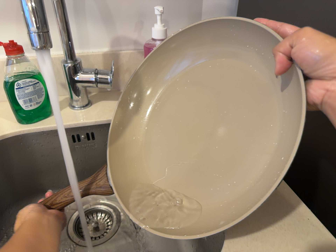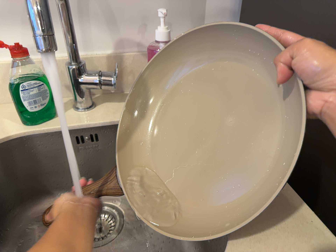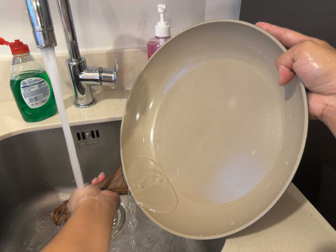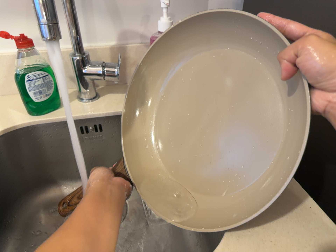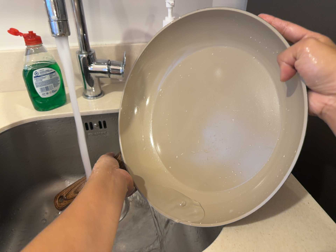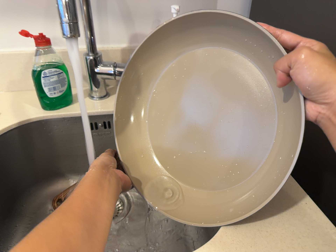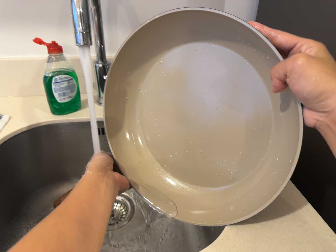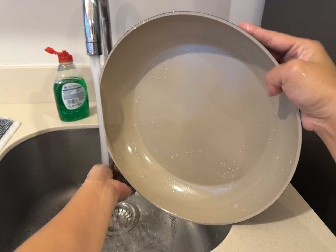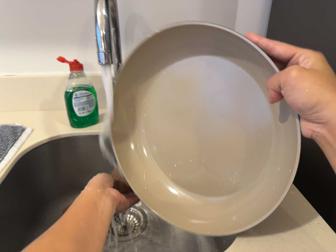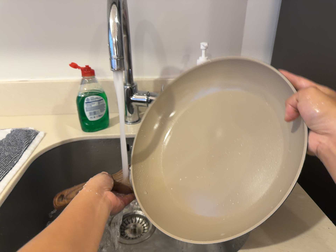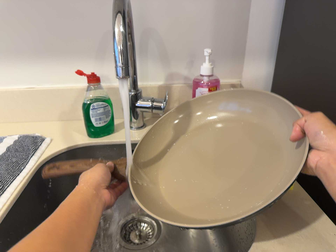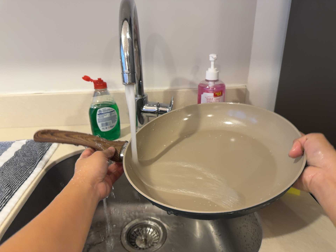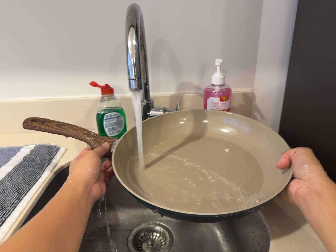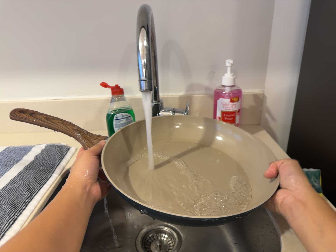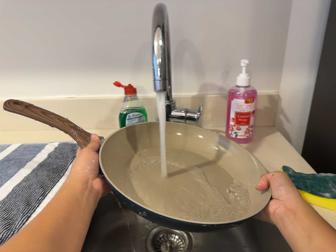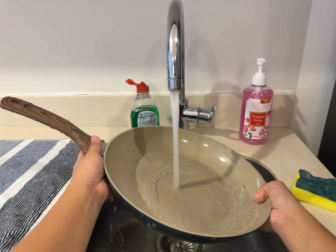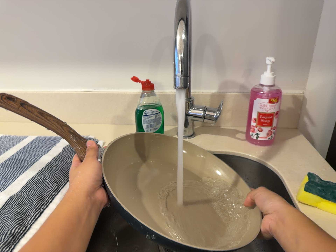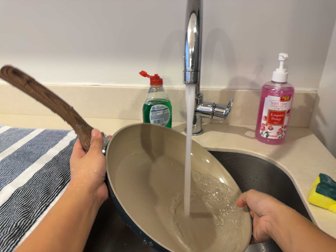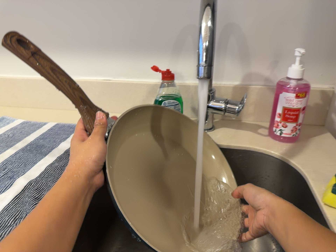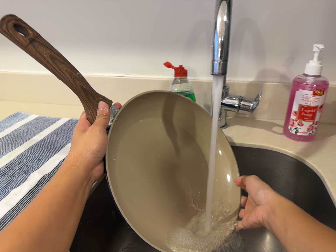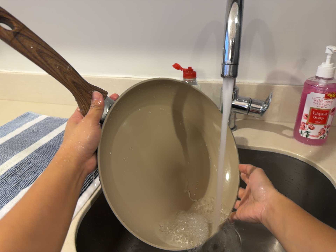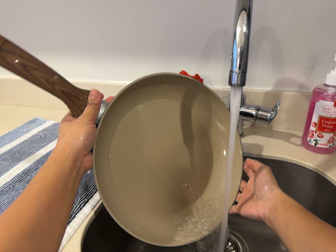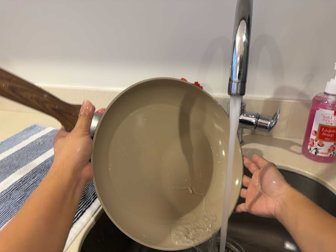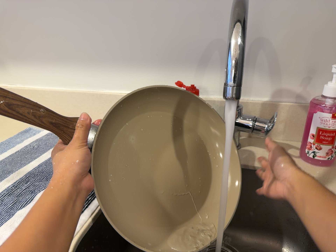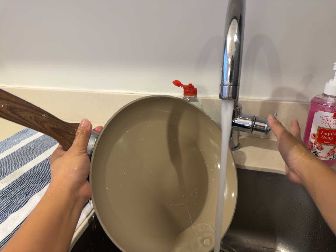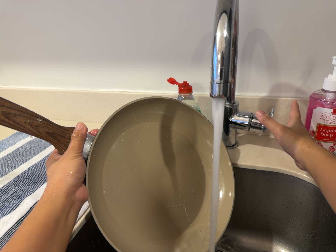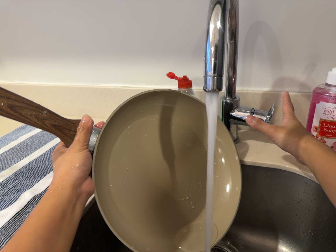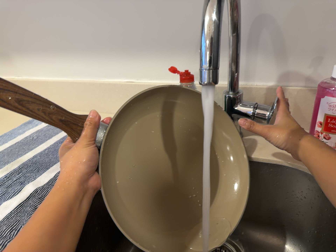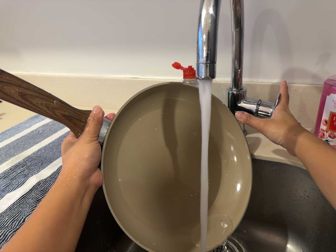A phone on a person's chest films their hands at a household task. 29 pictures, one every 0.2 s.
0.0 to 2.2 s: The camera swings to its left by about 10 degrees, and the scene slides to the right. It travels backward, about 9 cm, so what stands in front gets smaller. Its aim tips toward the top of its view by about 10 degrees, and the scene shifts downward.
2.2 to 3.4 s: The scene slides to the right, as the camera pans about 10 degrees to its left.
3.4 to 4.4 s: The camera shifts only a little, or ends up much as it began.
4.4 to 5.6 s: The camera travels to its right, about 9 cm.
The film runs forward here.
